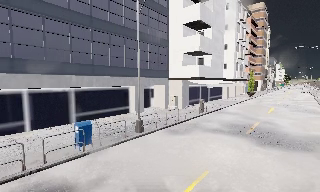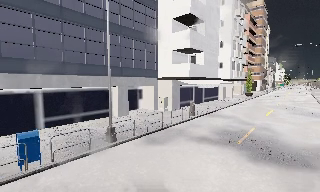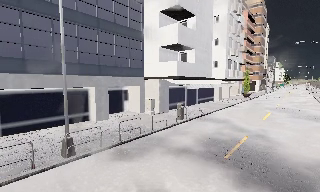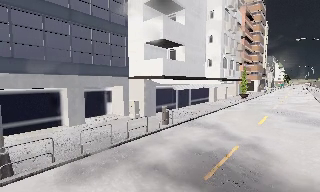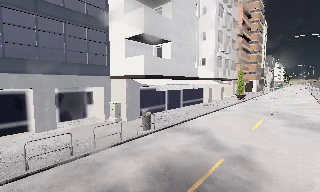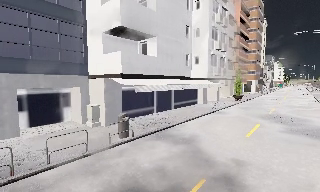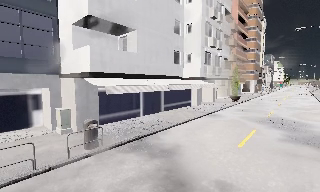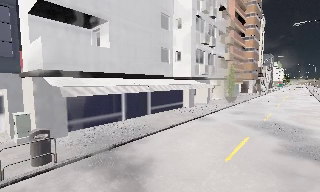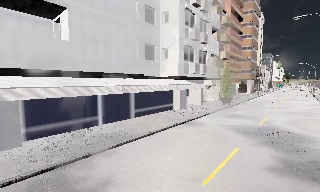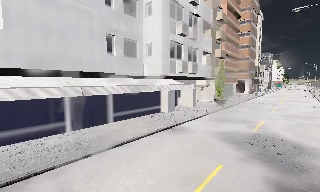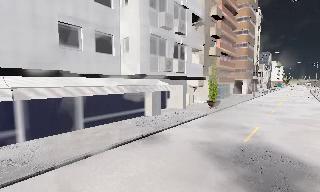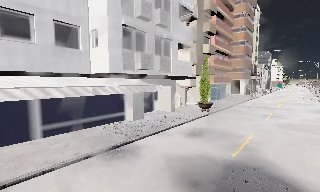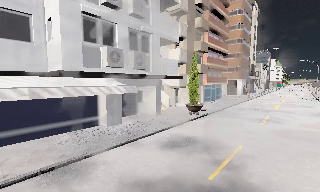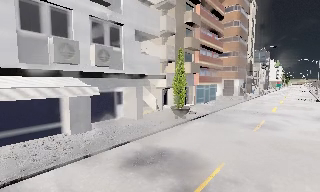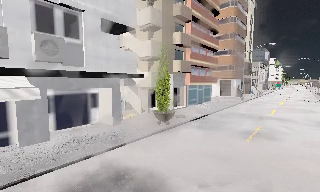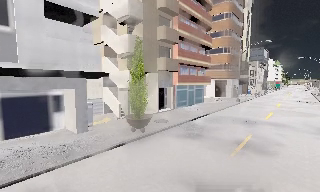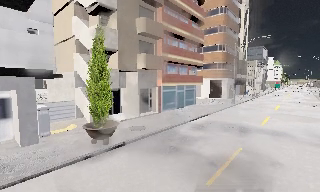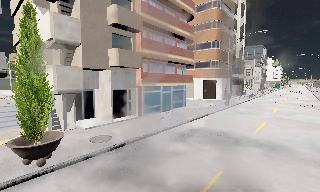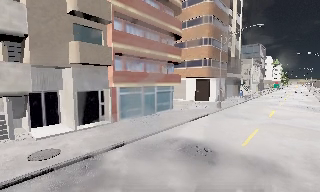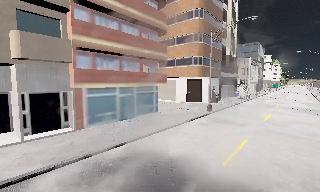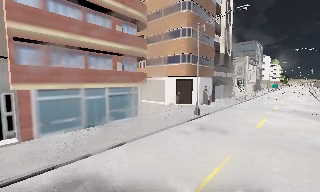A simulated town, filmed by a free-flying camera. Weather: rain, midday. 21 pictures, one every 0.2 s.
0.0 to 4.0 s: The camera travels forward and to its right, about 40 m, so what stands in front looms larger.
The film runs forward here.
